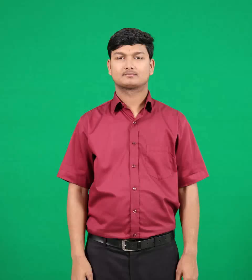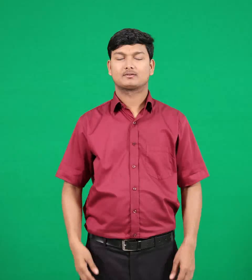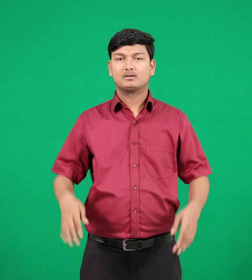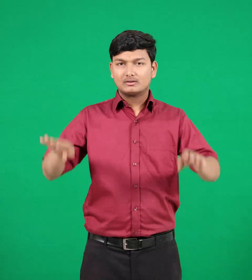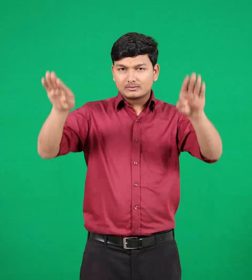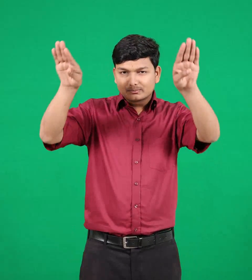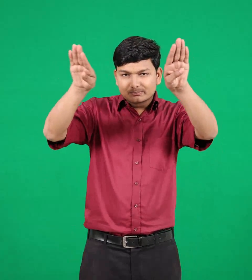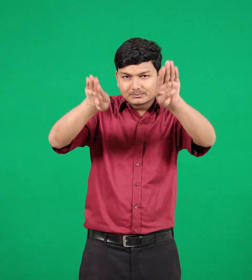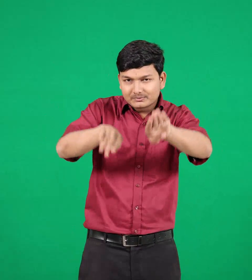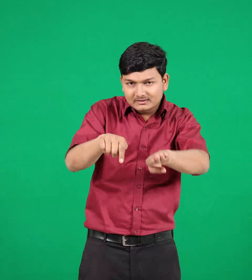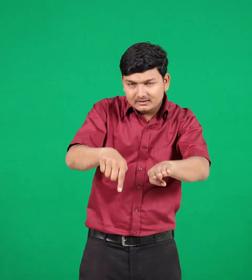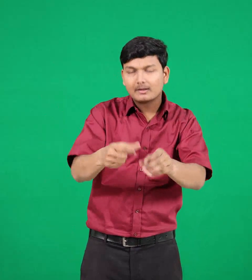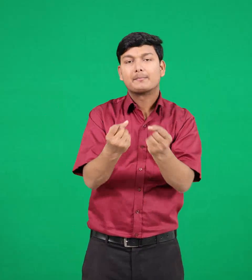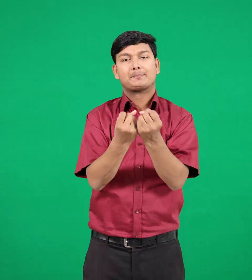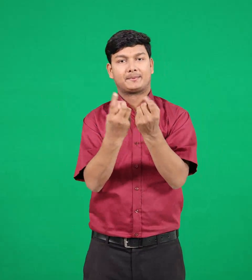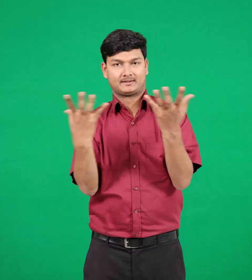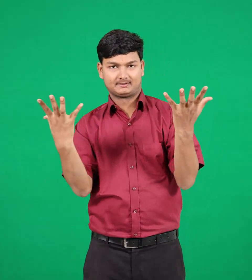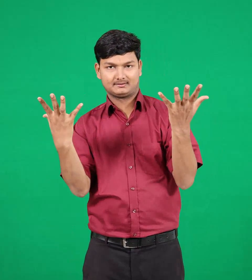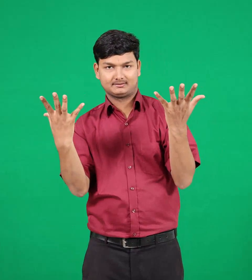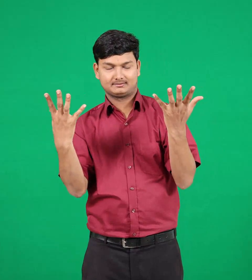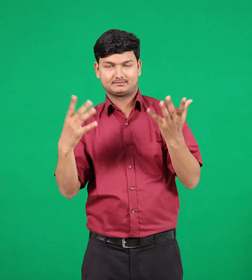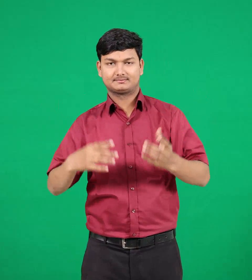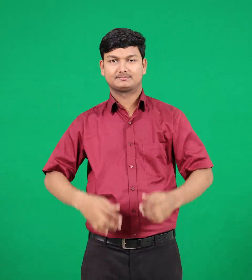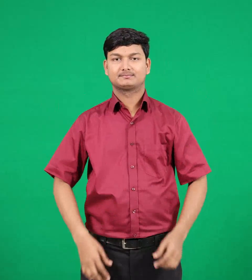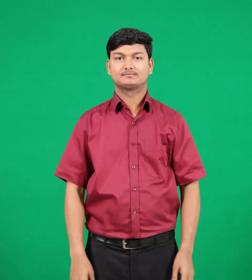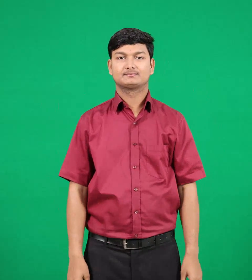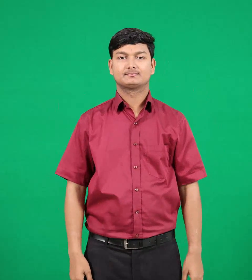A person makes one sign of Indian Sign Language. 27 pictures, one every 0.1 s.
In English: valleys
